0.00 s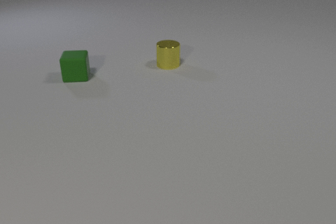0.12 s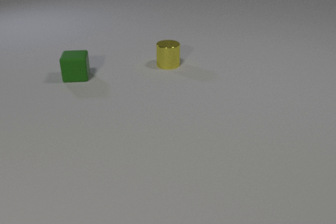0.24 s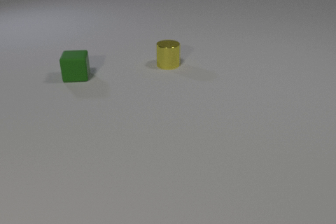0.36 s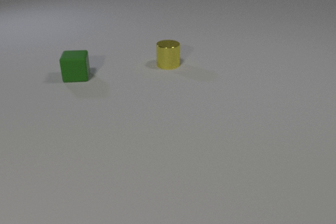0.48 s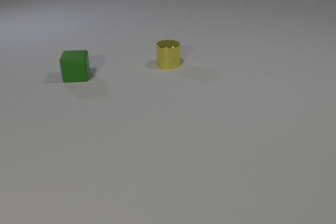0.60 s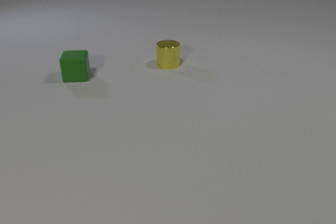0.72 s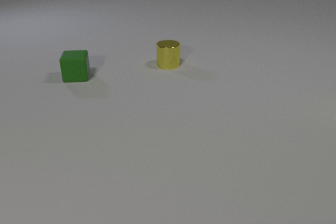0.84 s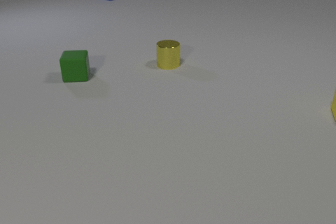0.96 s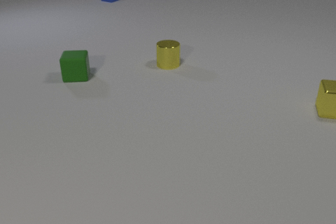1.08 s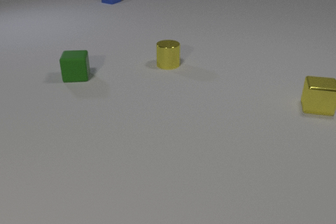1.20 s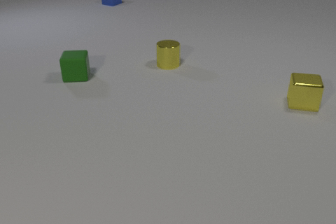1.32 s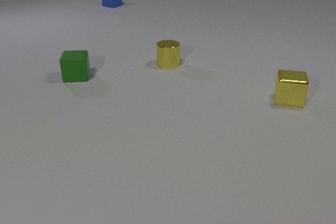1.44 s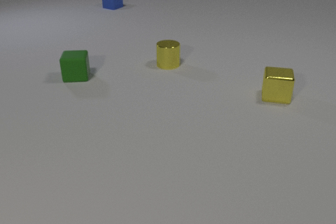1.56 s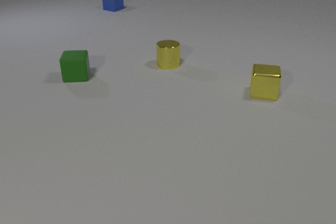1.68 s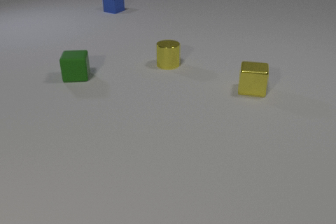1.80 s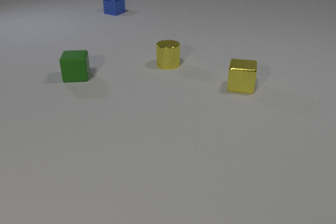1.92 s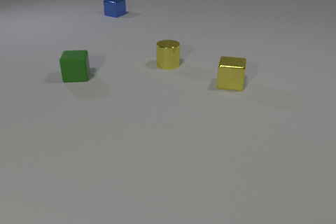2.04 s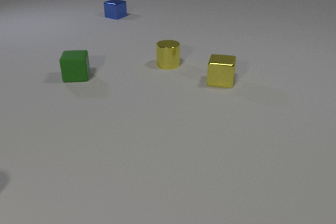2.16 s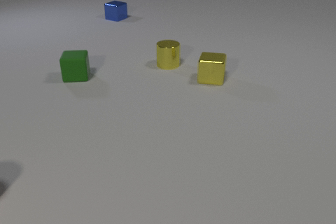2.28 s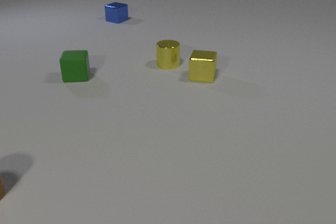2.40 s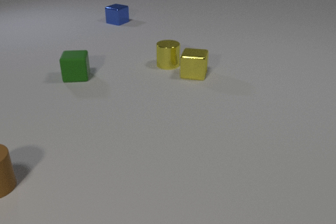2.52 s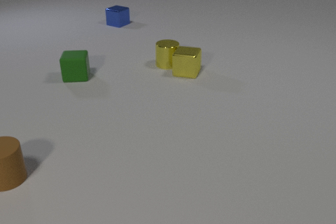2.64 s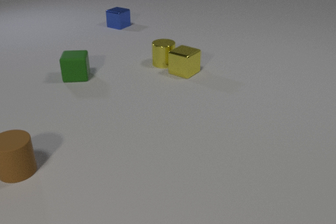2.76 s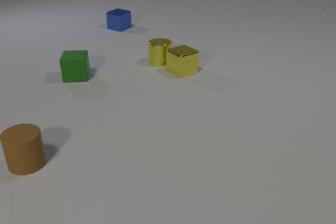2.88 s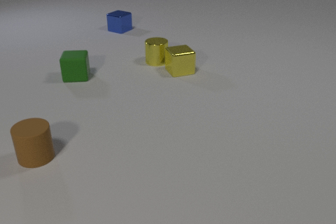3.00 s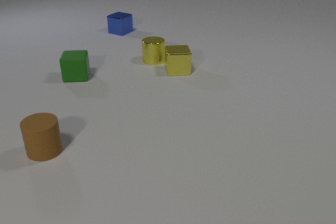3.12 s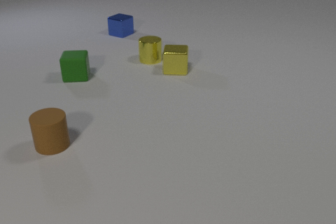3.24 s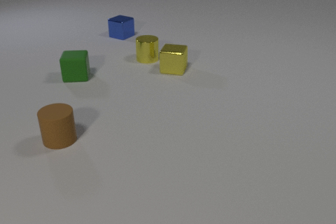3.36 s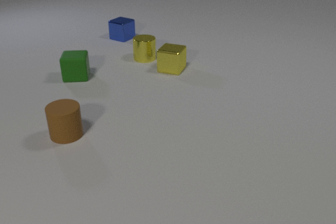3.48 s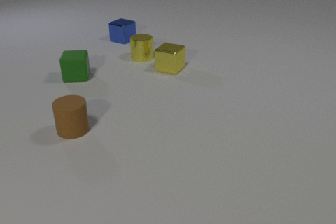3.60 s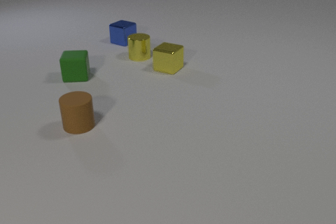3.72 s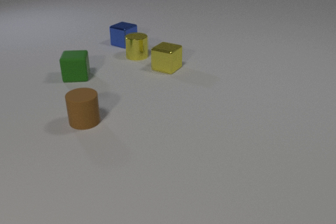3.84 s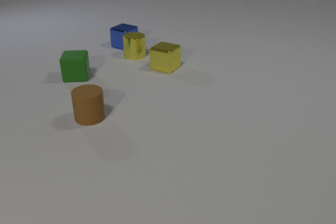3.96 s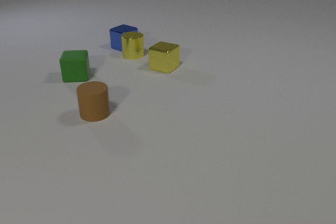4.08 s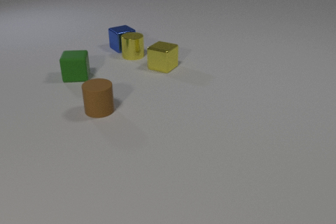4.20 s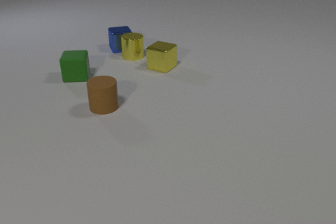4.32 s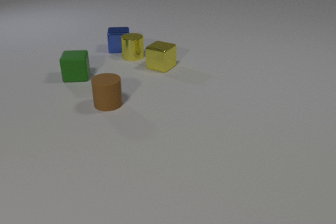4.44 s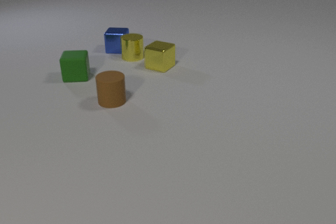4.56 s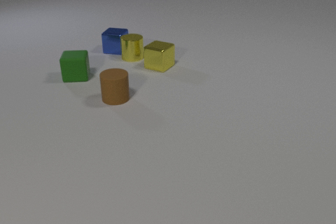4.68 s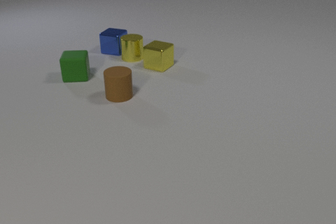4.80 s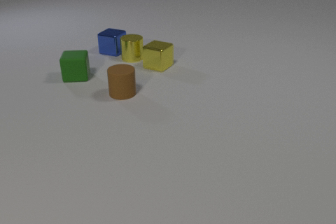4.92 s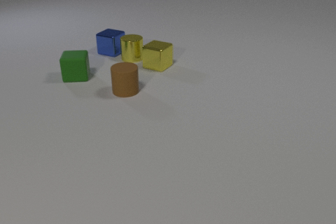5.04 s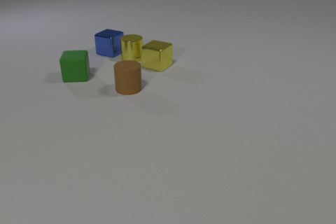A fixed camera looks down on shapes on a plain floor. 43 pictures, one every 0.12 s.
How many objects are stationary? 1.
How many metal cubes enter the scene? 2.
What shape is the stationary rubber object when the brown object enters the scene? cube.
0.00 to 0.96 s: The yellow metal cube comes in at the right edge, slides to the left. The blue metal cube comes in at the top edge, slides toward the camera.
0.96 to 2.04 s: The yellow metal cube slides to the left. The blue metal cube slides toward the camera.
2.04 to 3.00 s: The yellow metal cube slides to the left and away from the camera, spins so that its near face slides to the left, clockwise seen from above. The yellow metal cylinder slides to the left and away from the camera. The brown rubber cylinder comes in at the left edge, slides to the right and away from the camera. The blue metal cube slides toward the camera. The yellow metal cube and the yellow metal cylinder collide.
3.00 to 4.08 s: The yellow metal cube slides to the left and away from the camera, spins clockwise seen from above by about 30 degrees, its near face sliding to the left. The yellow metal cylinder slides to the left and away from the camera. The brown rubber cylinder slides away from the camera and to the right. The blue metal cube slides toward the camera, spins so that its near face slides to the left, clockwise seen from above. The yellow metal cylinder and the blue metal cube collide.
4.08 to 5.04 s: The yellow metal cube slides to the left. The yellow metal cylinder slides toward the camera. The brown rubber cylinder slides away from the camera and to the right. The blue metal cube slides to the left and toward the camera, spins clockwise seen from above by about 60 degrees, its near face sliding to the left.
